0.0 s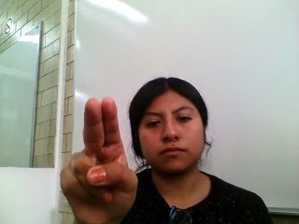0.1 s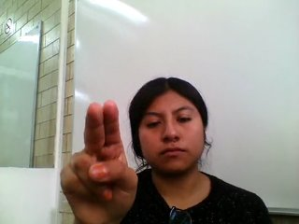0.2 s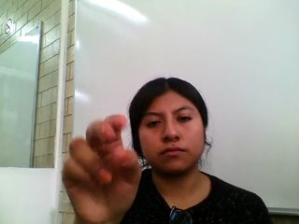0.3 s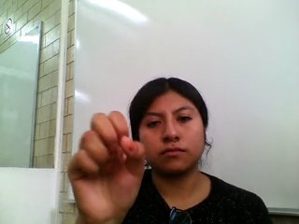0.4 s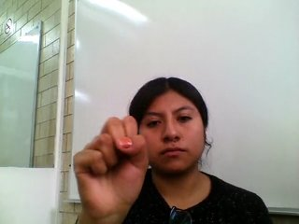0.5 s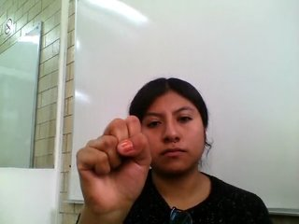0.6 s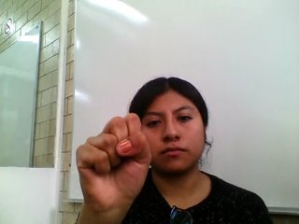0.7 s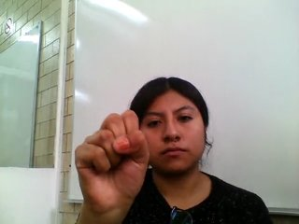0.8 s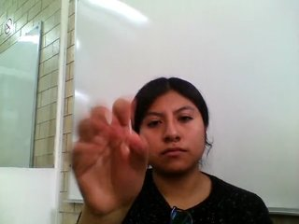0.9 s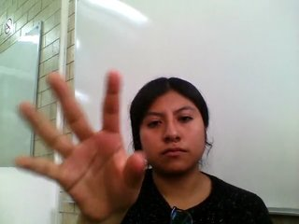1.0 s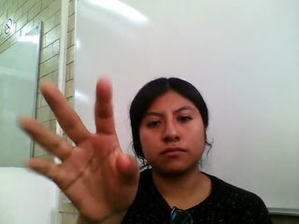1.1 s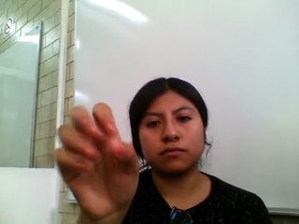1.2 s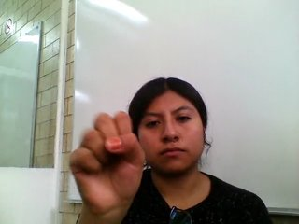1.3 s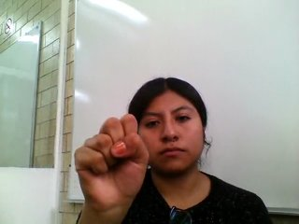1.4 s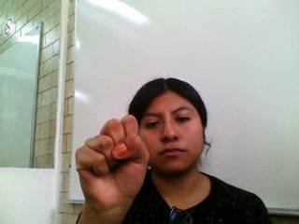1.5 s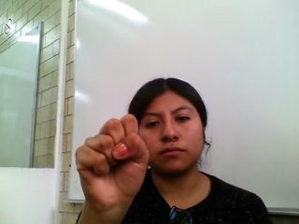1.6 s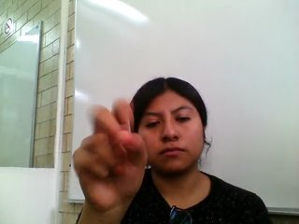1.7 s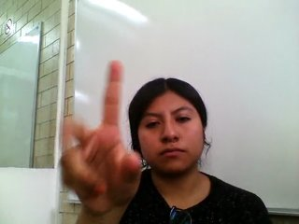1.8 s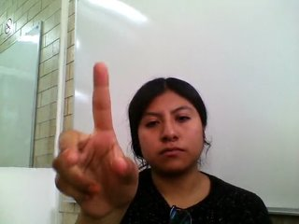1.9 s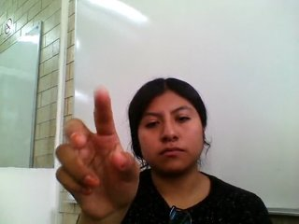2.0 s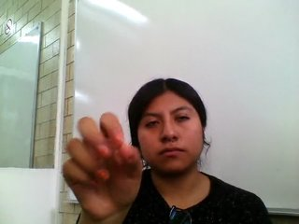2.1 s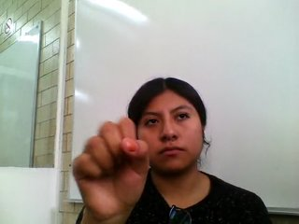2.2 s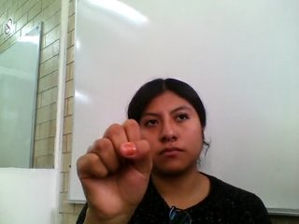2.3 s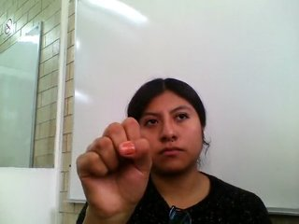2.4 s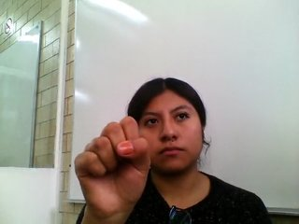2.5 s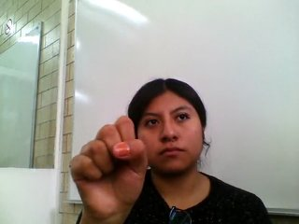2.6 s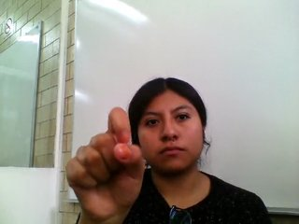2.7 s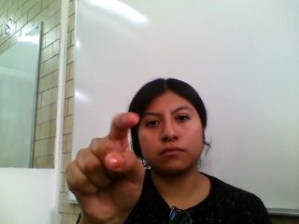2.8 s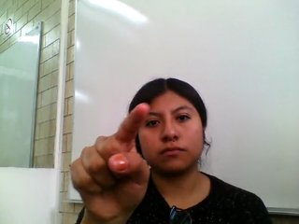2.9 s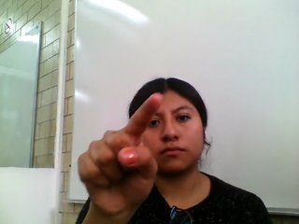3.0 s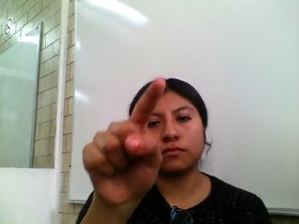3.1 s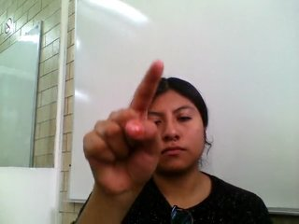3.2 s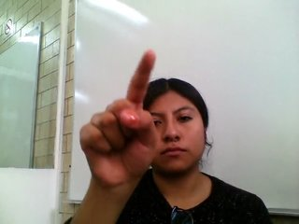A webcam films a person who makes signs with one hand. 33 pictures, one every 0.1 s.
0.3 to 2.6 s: Open twice.
2.7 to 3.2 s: Pointing with one finger.
